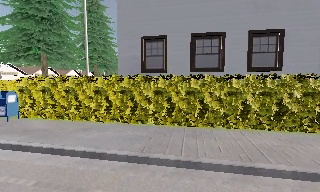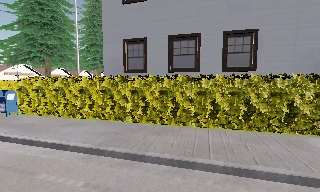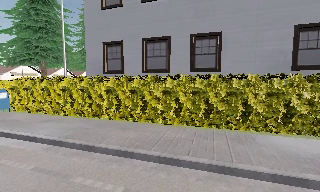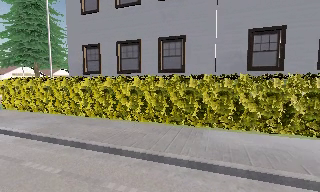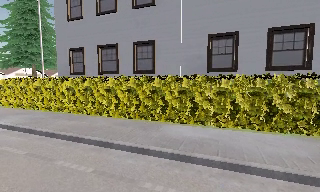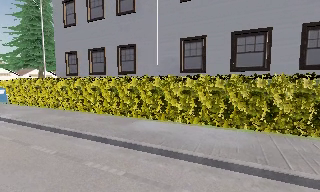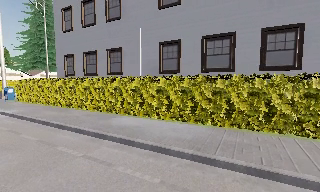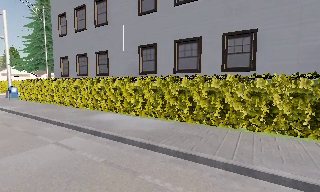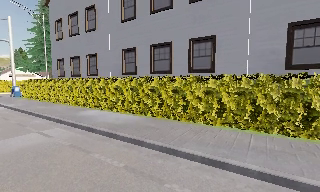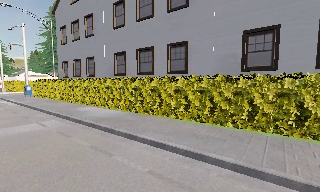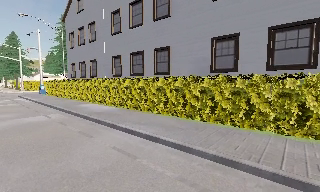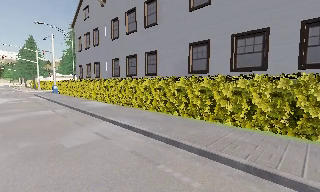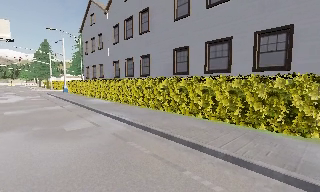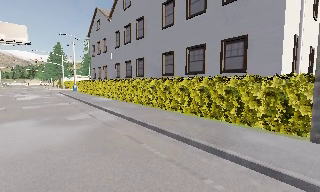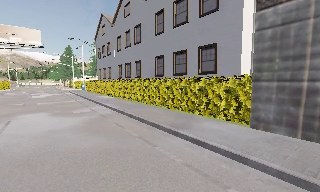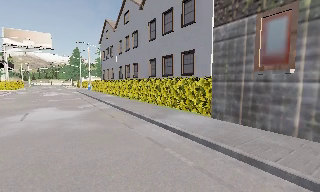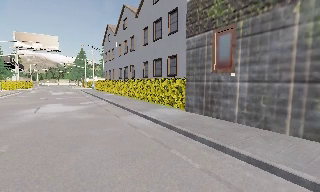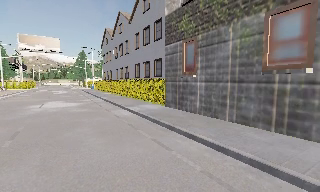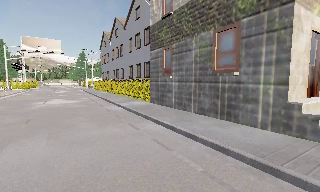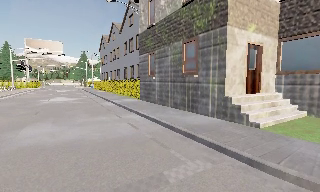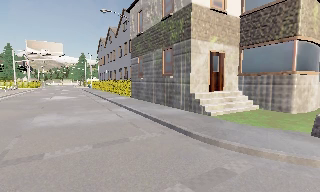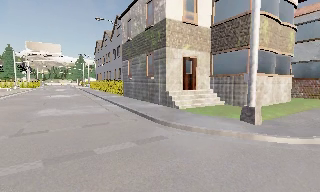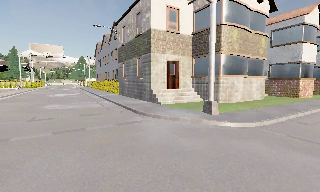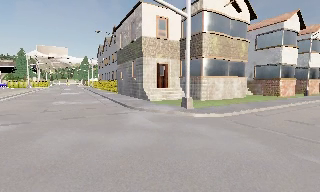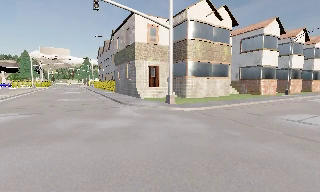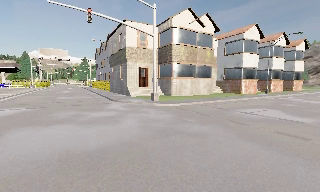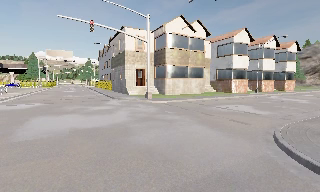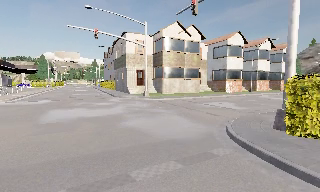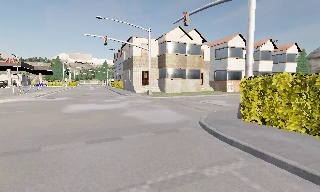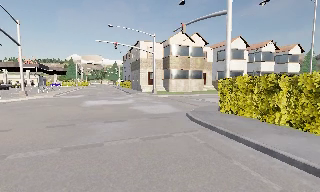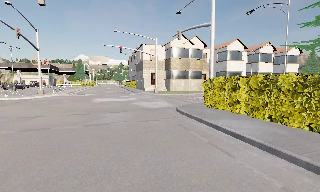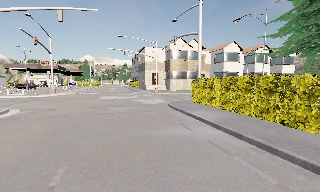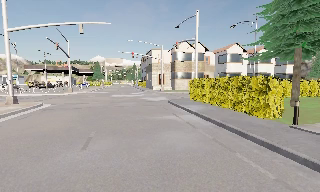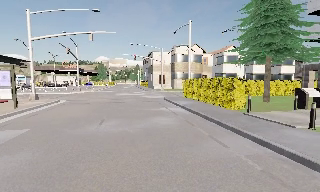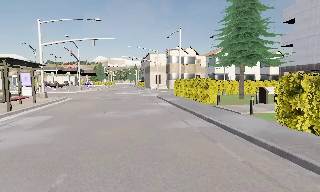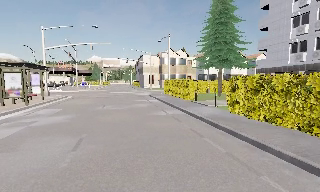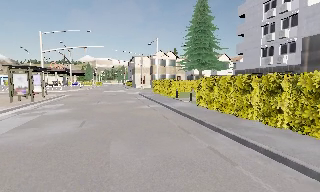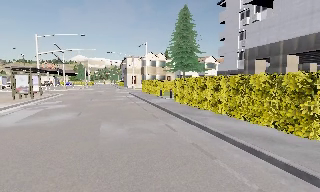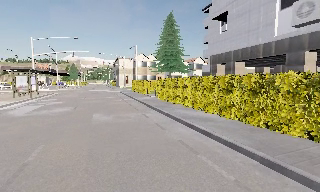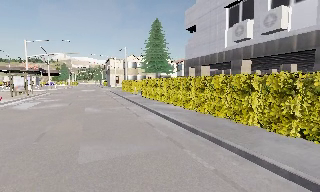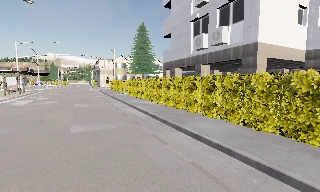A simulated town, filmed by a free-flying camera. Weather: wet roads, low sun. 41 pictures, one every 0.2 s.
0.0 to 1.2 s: The camera pans to its left, which is counterclockwise from overhead, by about 20 degrees. It travels to its right, about 9 m, so close, fixed things drift to the left.
1.2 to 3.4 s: The camera pans to its left, which is counterclockwise from overhead, by about 30 degrees. It travels backward and to its right, about 18 m.
3.4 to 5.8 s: The camera pans to its left, which is counterclockwise from overhead, by about 10 degrees. It travels backward and to its right, about 25 m, so what stands in front gets smaller.
5.8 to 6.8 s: The camera travels backward, about 11 m, so what stands in front gets smaller.
6.8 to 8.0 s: The scene slides to the left, as the camera pans about 15 degrees to its right. It travels backward, about 14 m, so what stands in front gets smaller.
The film runs backward here.
